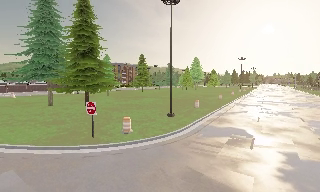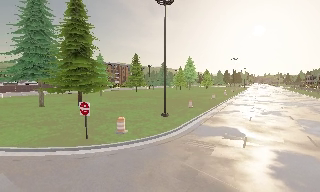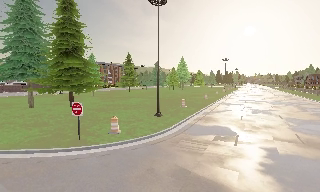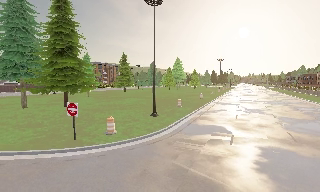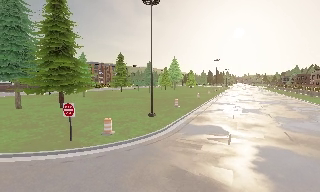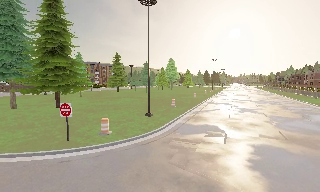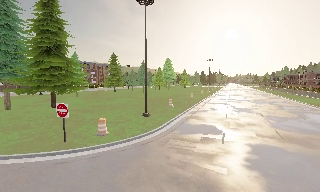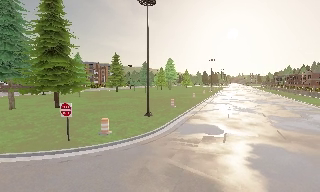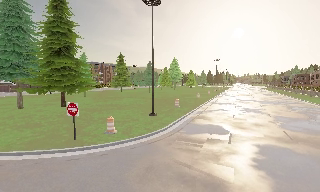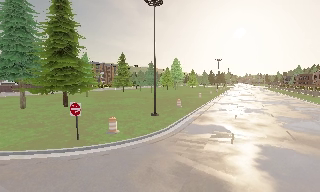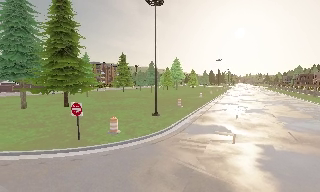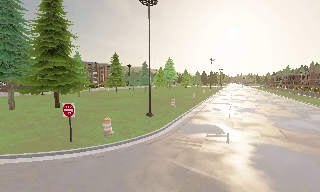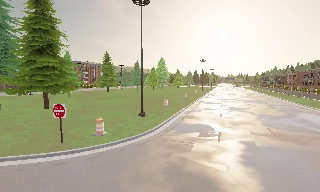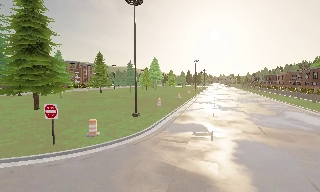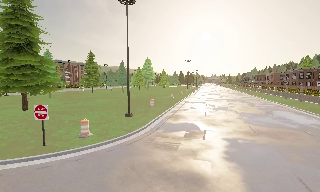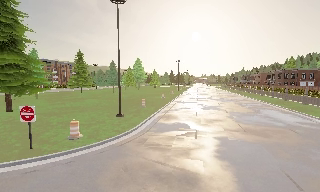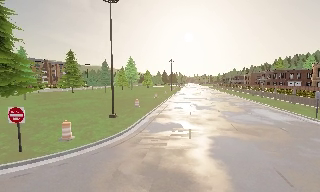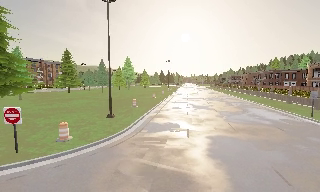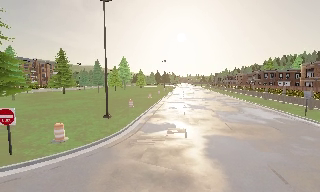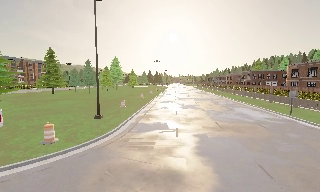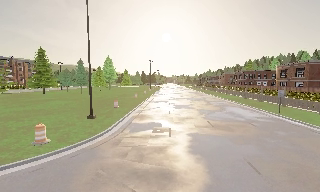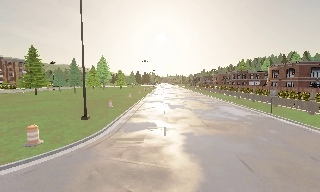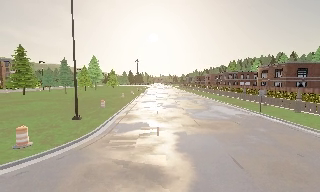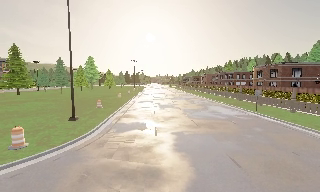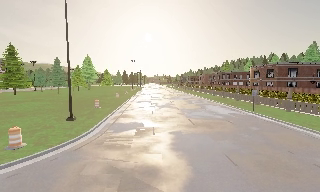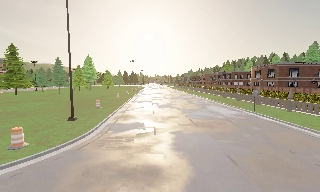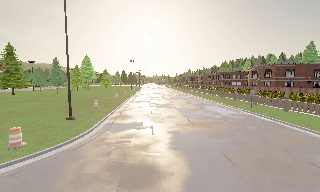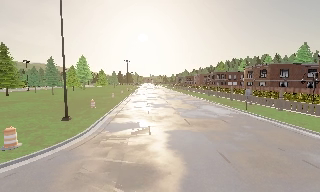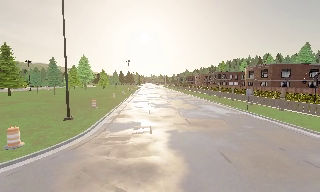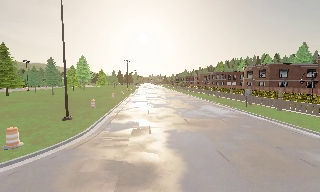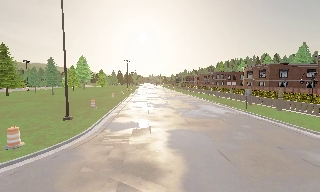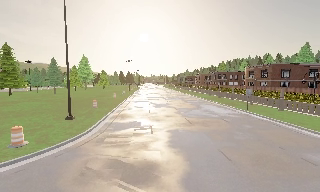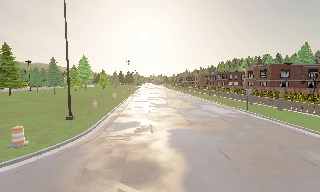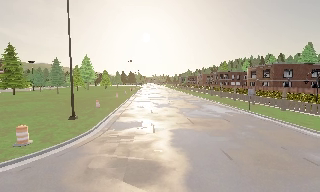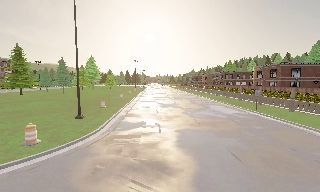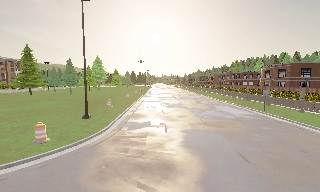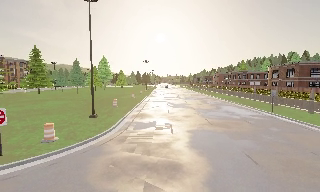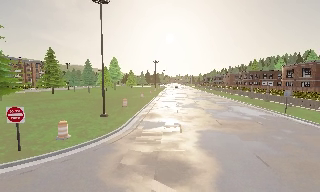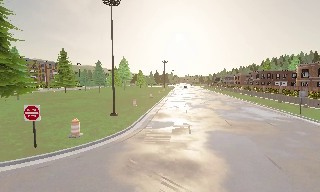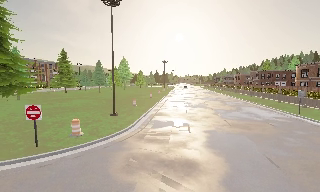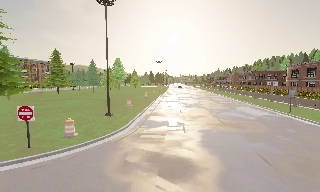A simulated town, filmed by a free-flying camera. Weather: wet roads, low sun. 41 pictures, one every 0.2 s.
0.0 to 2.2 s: The camera travels to its left, about 0.5 m.
2.2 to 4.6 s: The camera pans to its right, which is clockwise from overhead, by about 25 degrees.
4.6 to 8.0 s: The camera travels backward, about 1 m, so what stands in front gets smaller.
The film runs backward here.
